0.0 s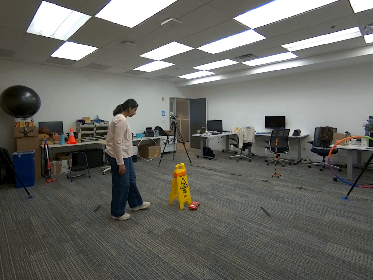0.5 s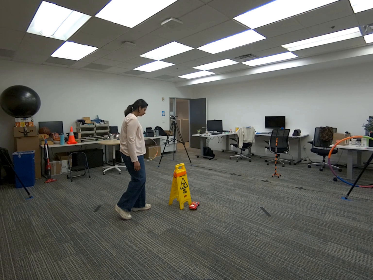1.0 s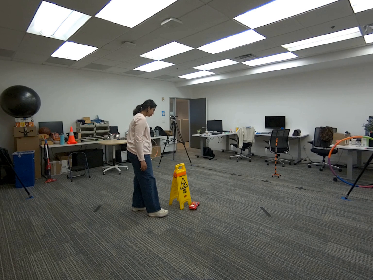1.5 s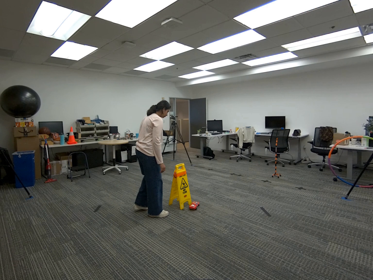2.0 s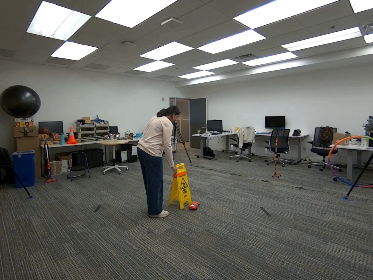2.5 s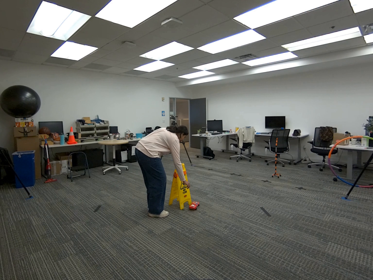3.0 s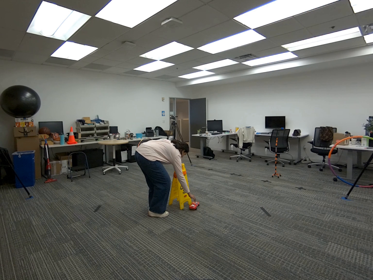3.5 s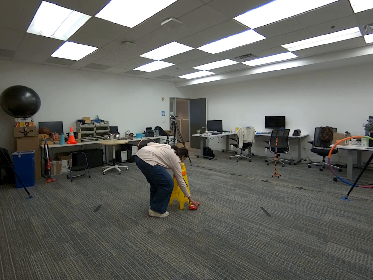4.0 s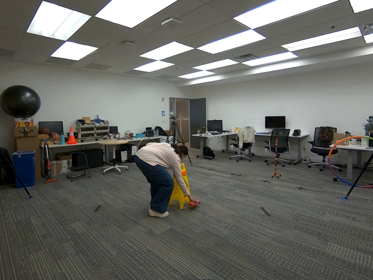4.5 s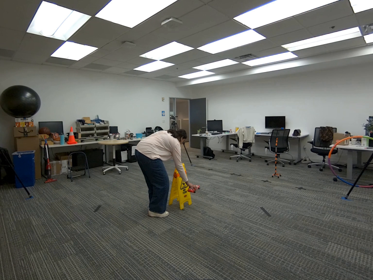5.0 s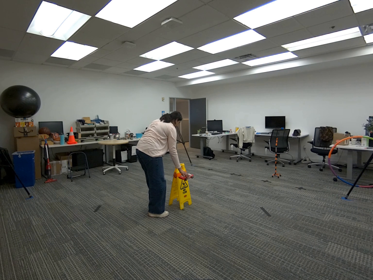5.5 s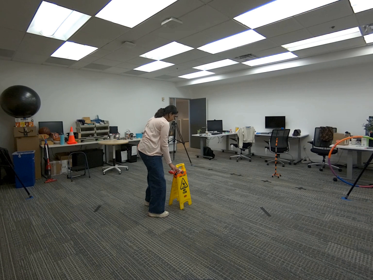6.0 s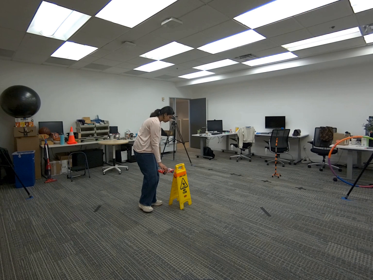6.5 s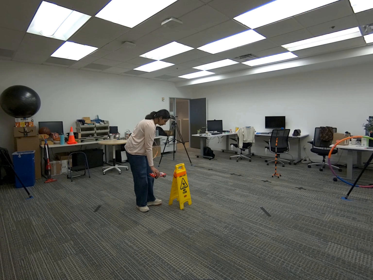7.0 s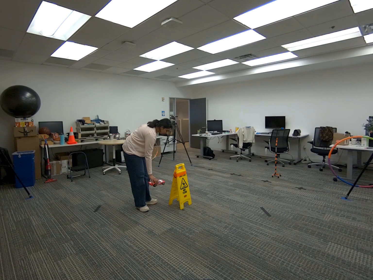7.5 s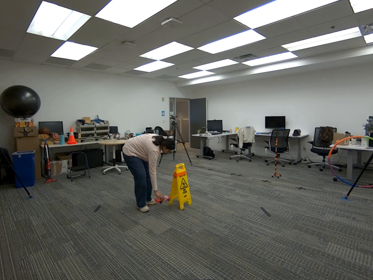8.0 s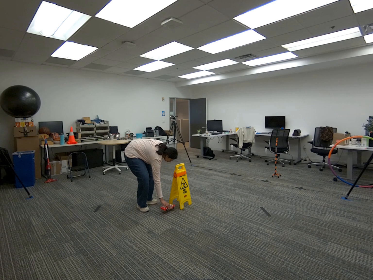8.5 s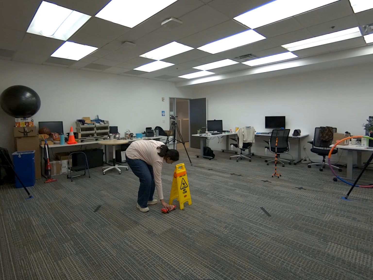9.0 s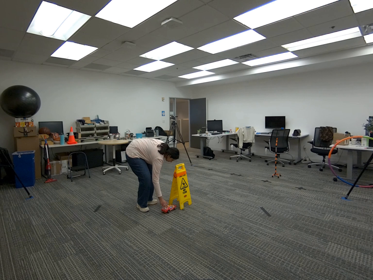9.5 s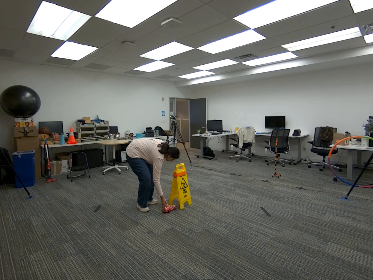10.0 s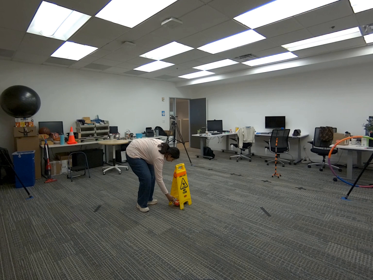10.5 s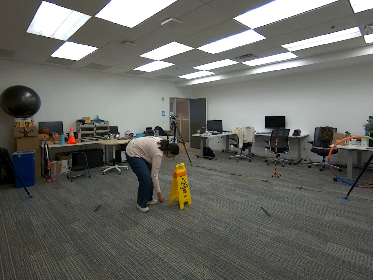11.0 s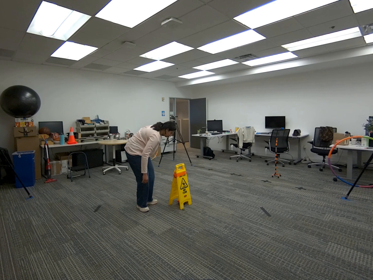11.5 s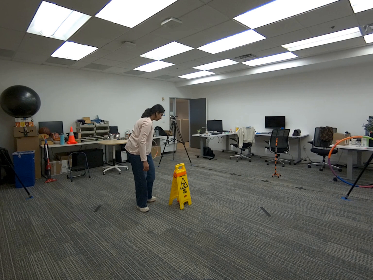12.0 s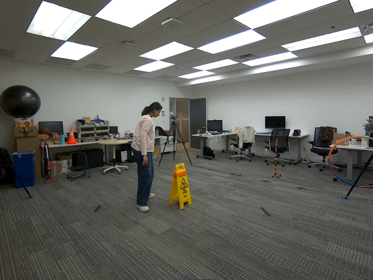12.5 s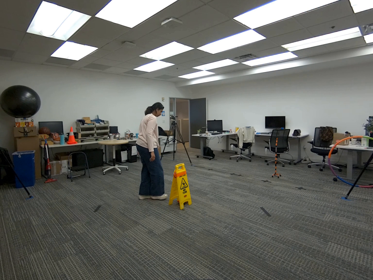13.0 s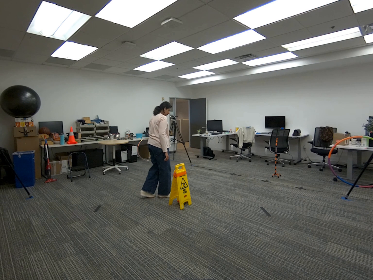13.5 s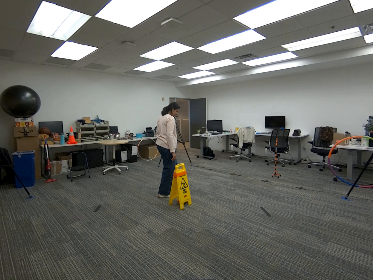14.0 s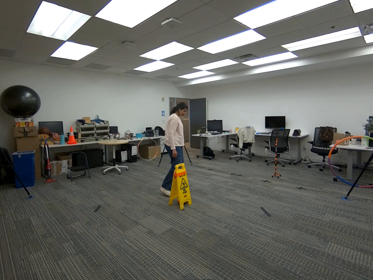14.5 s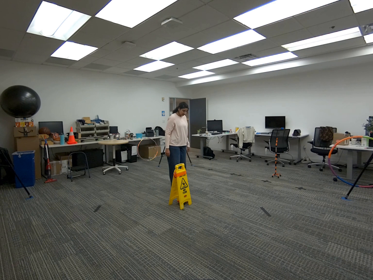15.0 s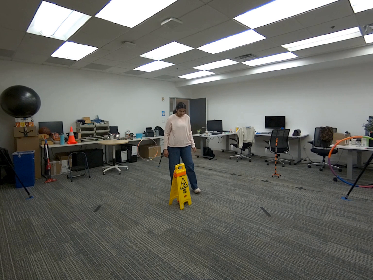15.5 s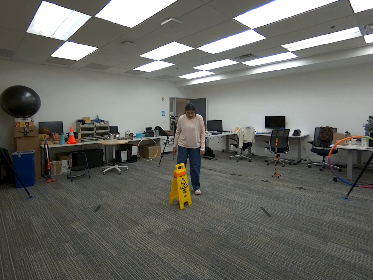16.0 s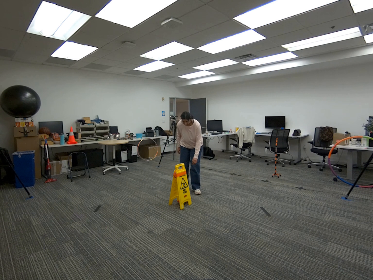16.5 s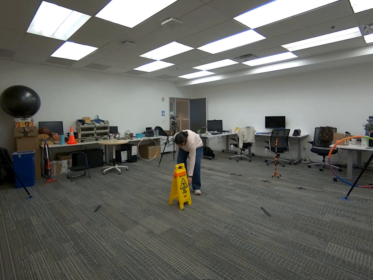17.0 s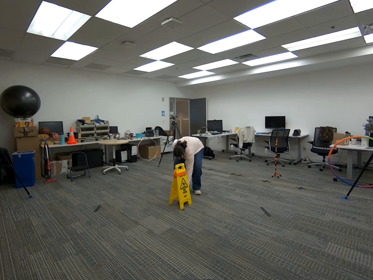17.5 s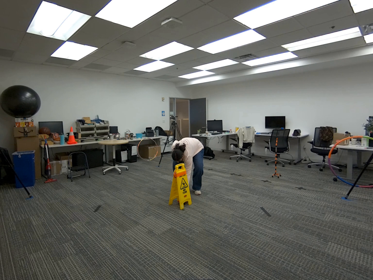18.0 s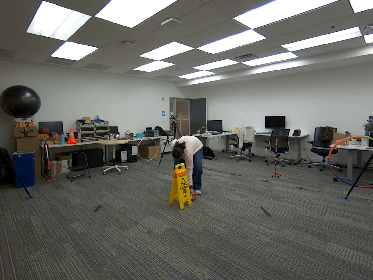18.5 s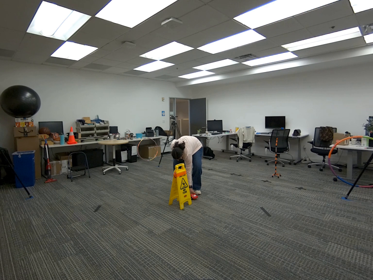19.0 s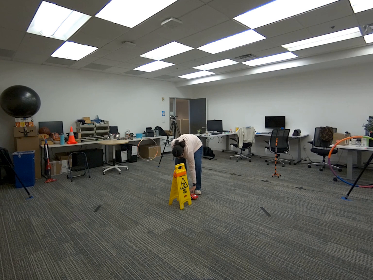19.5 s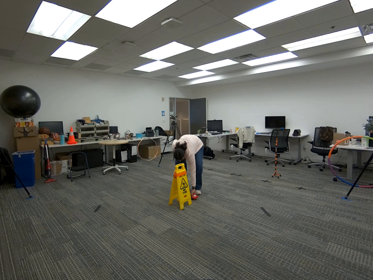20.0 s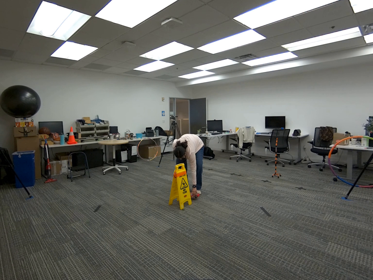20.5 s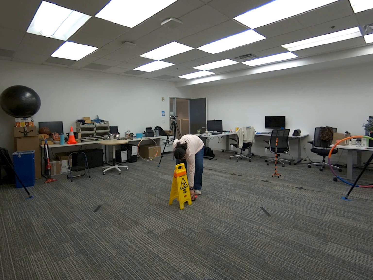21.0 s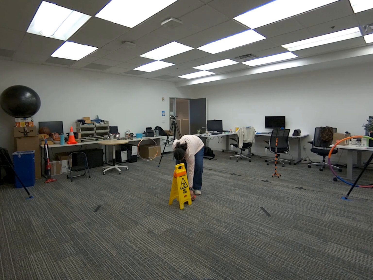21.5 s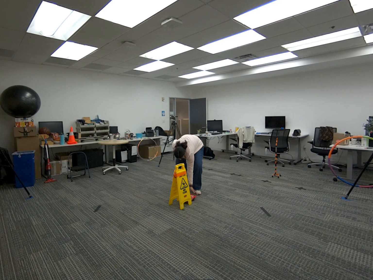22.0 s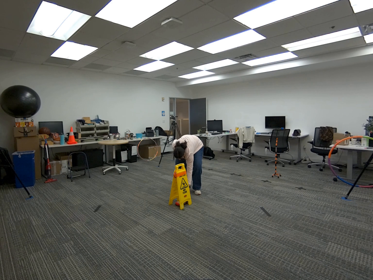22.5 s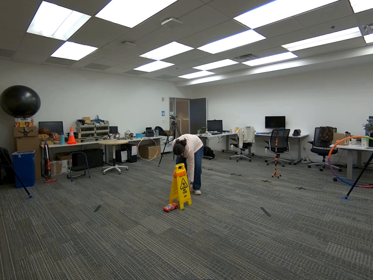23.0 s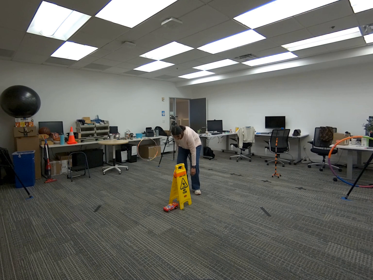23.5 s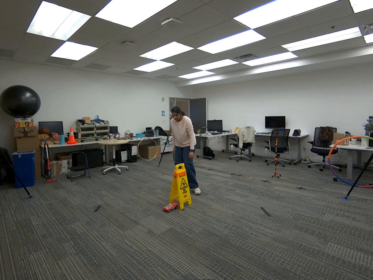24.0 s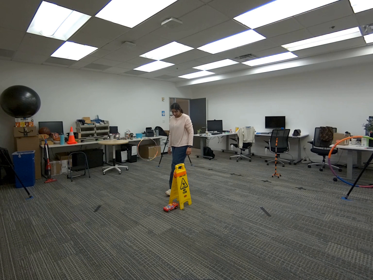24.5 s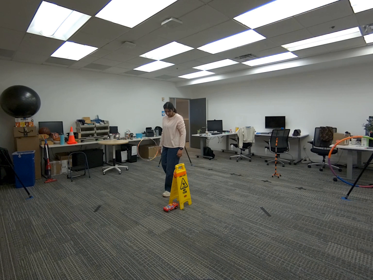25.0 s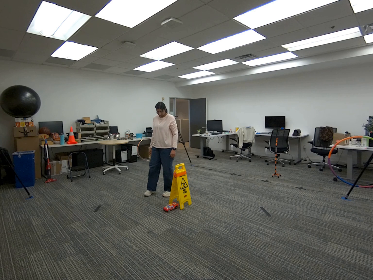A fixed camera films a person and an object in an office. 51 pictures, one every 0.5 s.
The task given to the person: Walk to the toy car on the ground and pick it up with your right hand. Place it on the ground and roll it under the wet floor sign. Move to the other side, pick up the car again, and roll it back under the wet floor sign. Continue alternating sides, rolling the car under the sign each time, until finished.
